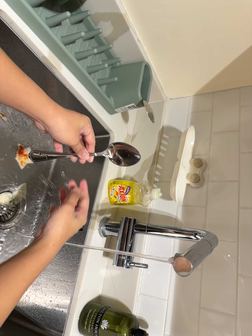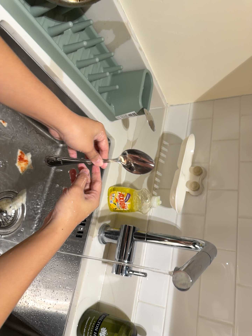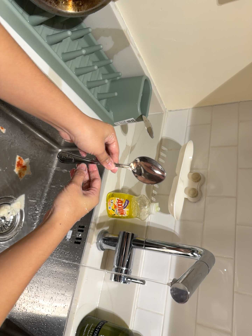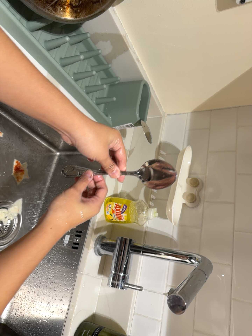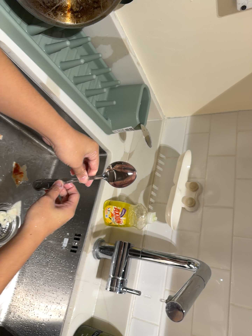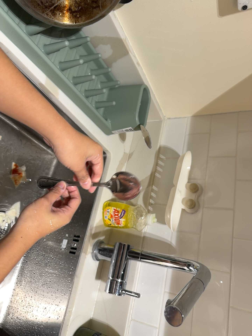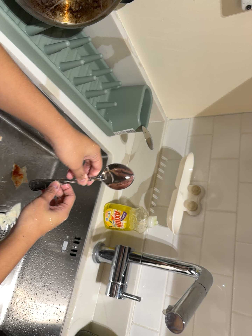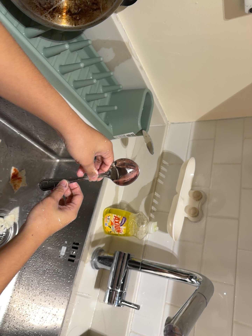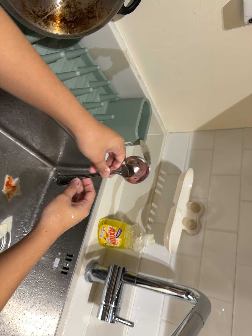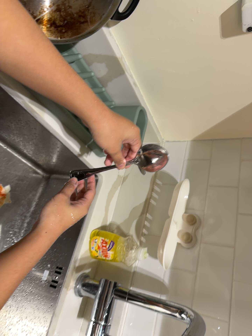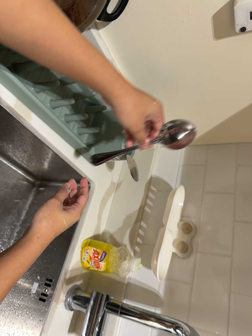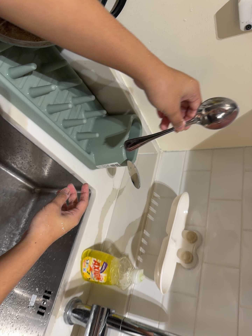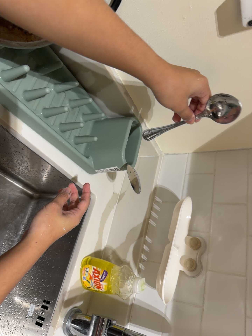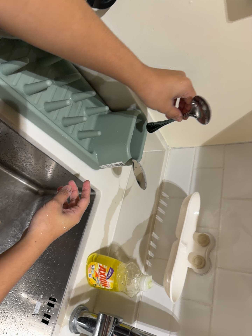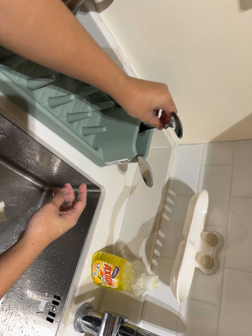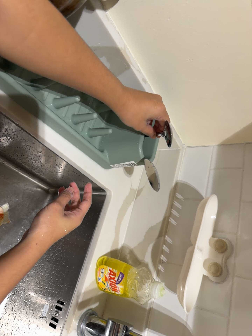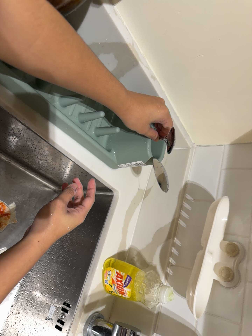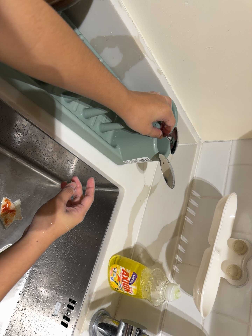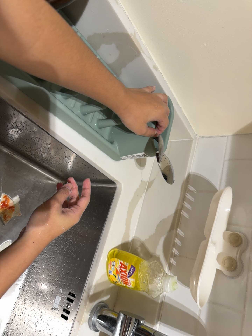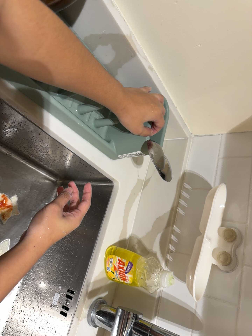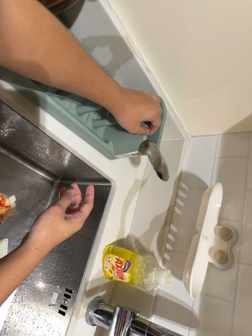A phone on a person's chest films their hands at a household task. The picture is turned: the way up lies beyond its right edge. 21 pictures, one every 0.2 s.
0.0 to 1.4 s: The camera travels toward the top of its view, about 8 cm, so close, fixed things drift downward.
1.4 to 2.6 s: The camera travels forward and to its right, about 14 cm, so what stands in front looms larger.
2.6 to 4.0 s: The camera shifts only a little, or ends up much as it began.
The film runs forward here.
